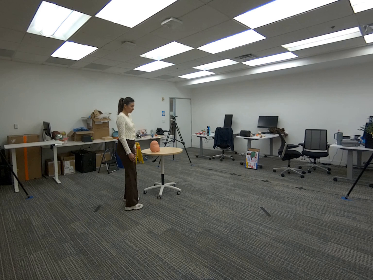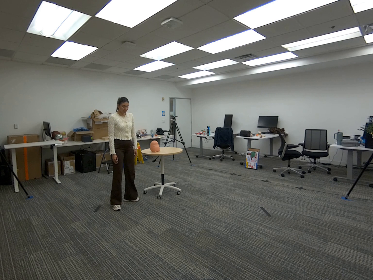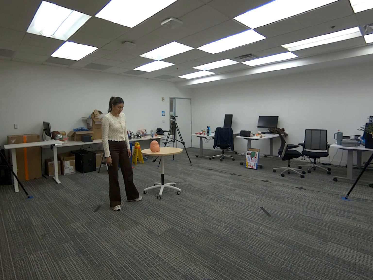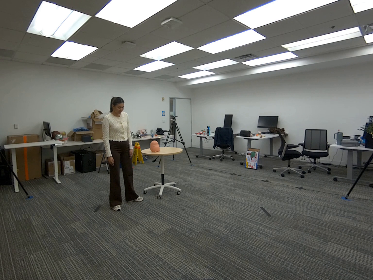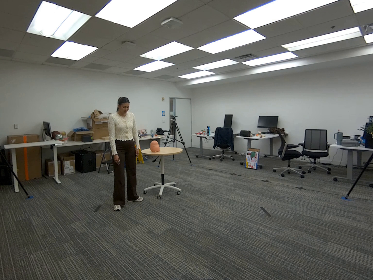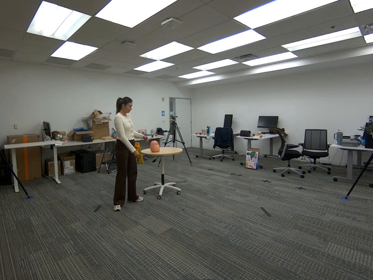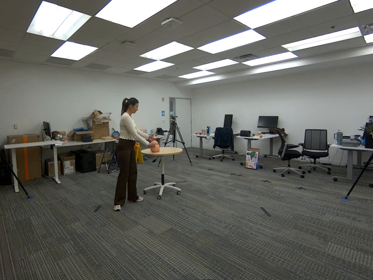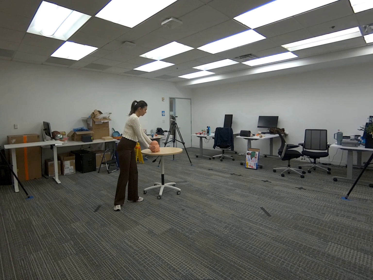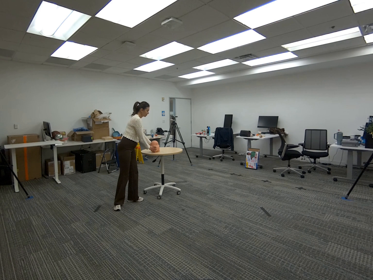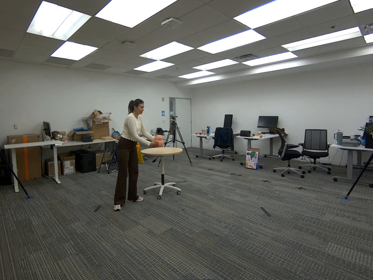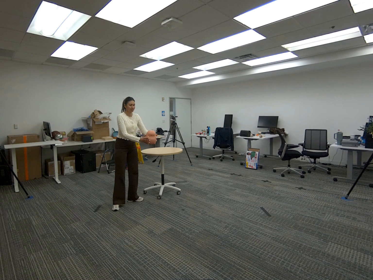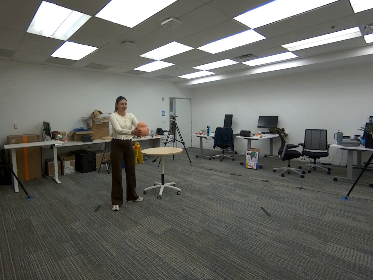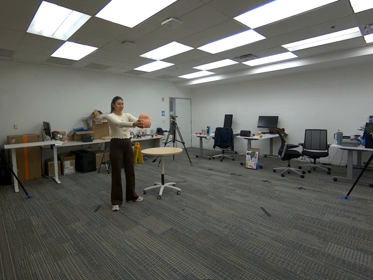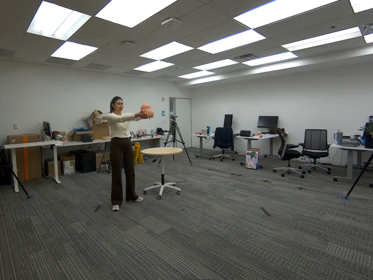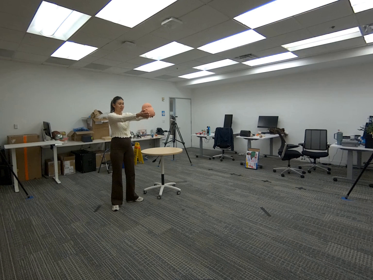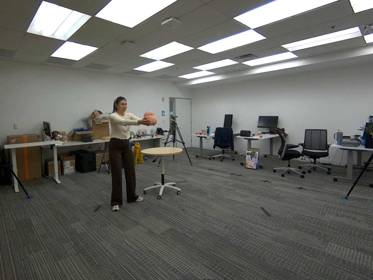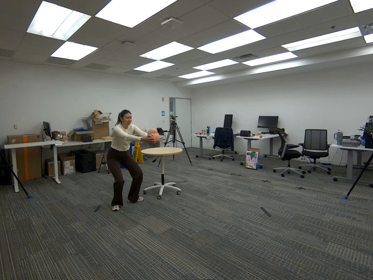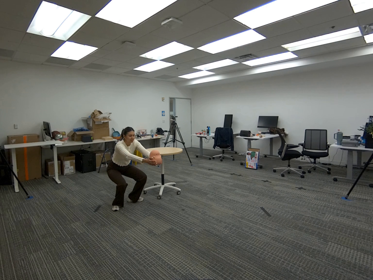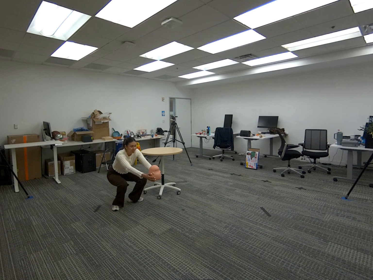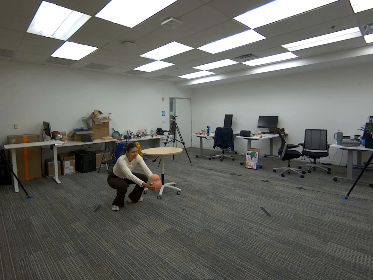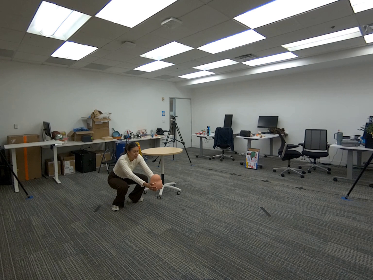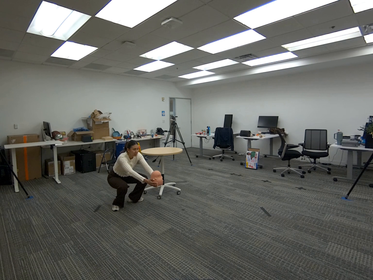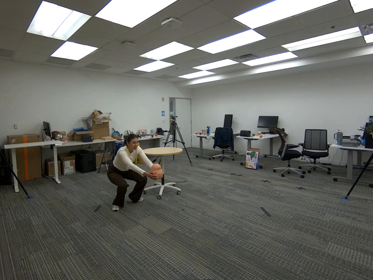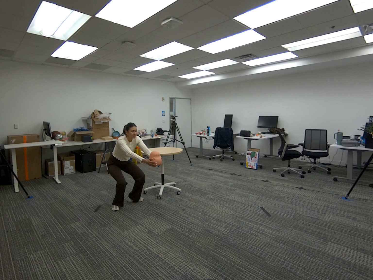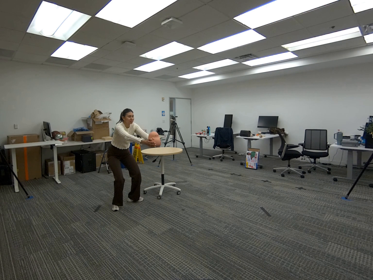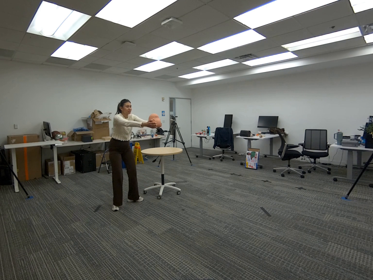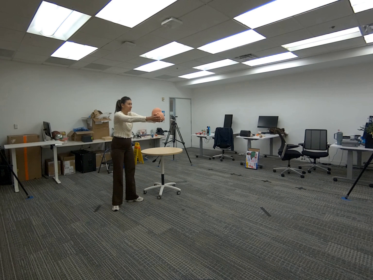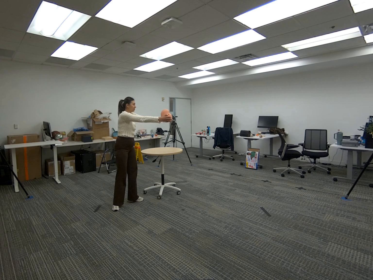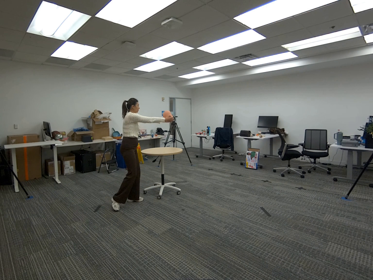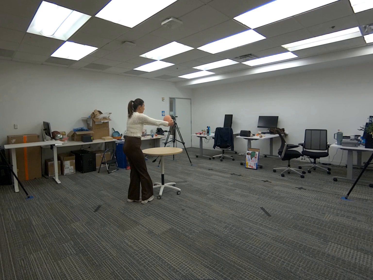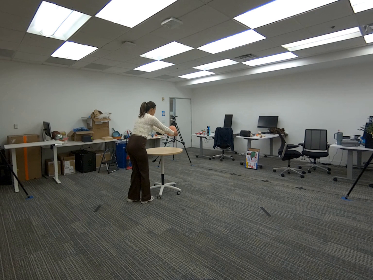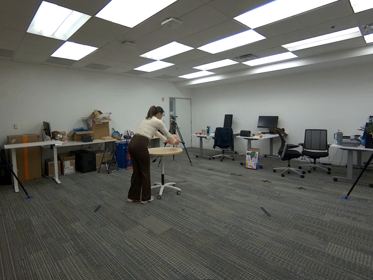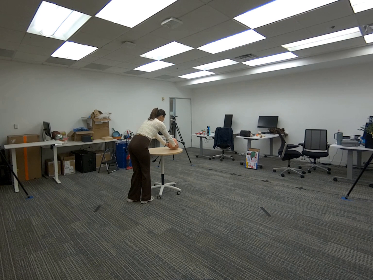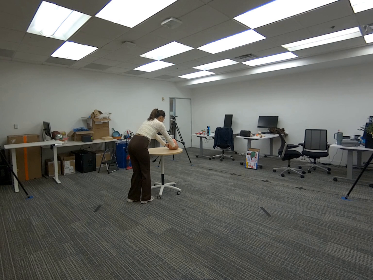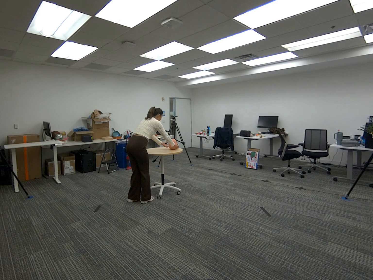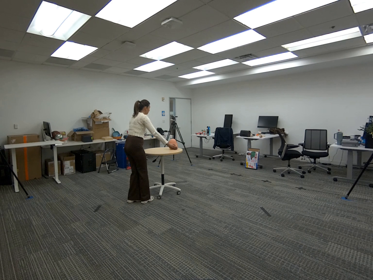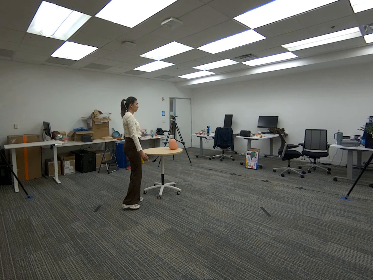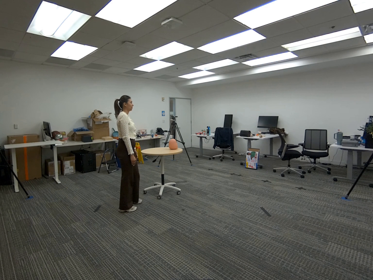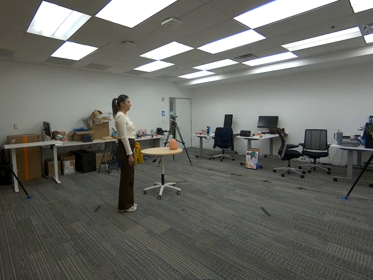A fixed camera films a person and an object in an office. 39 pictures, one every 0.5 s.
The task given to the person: Walk over to the potato light and pick it up from the round table. Squat down with your feet shoulder width apart while holding the patato light with both hands. Stectch your arms down as you squat. Place the potato light back on the table.
